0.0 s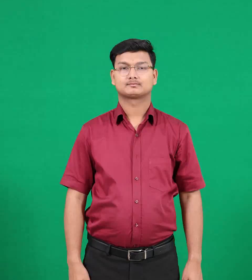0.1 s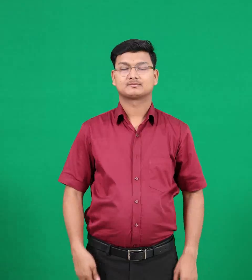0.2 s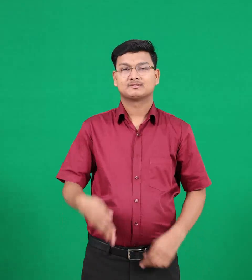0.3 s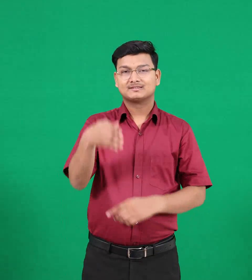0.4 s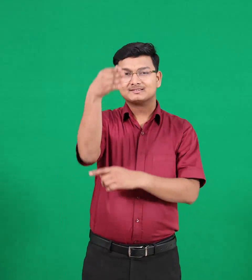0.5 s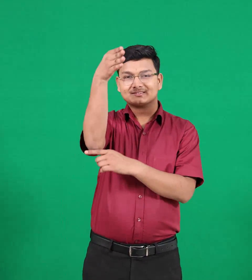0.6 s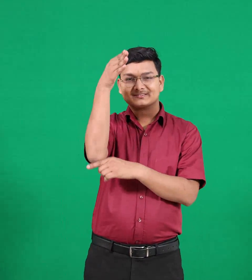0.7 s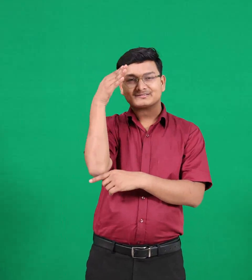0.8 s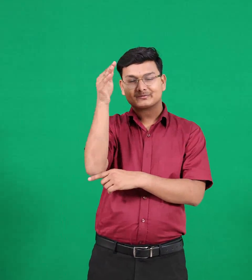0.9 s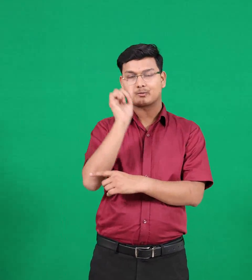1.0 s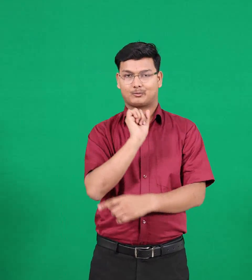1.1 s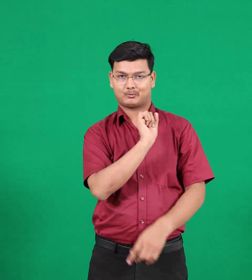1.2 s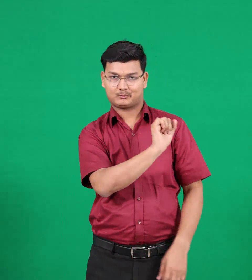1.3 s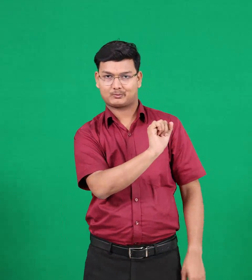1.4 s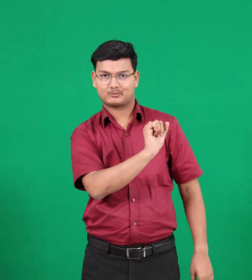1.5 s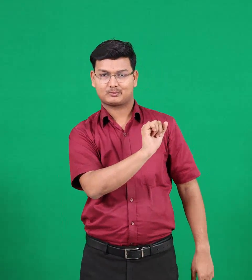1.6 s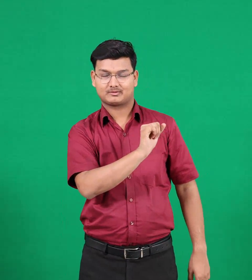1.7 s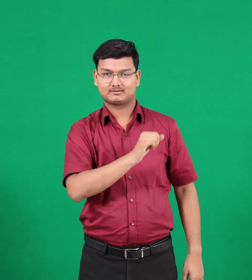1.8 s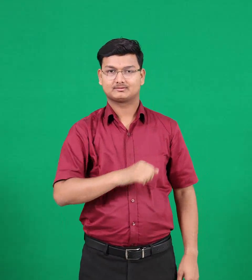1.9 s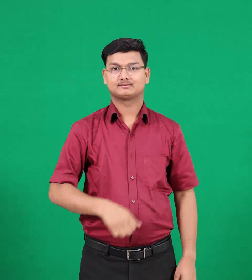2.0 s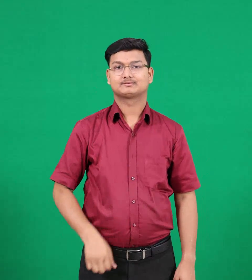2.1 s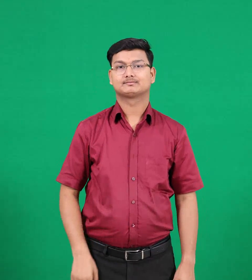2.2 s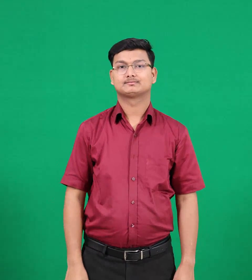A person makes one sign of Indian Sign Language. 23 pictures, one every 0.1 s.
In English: camel’s
